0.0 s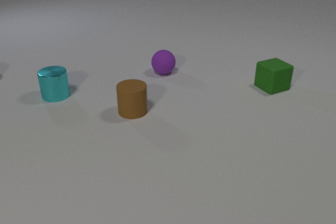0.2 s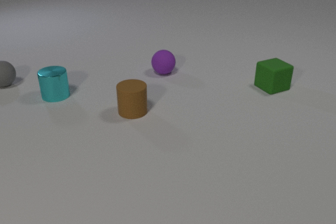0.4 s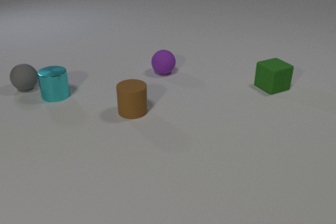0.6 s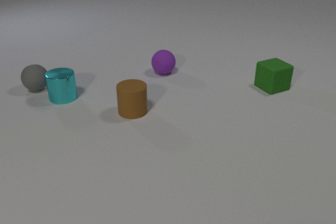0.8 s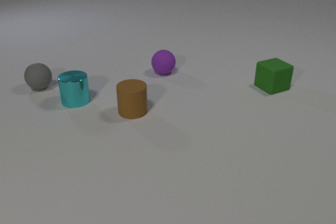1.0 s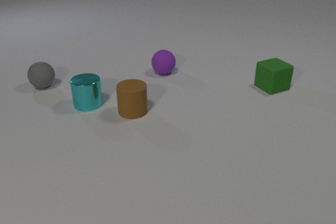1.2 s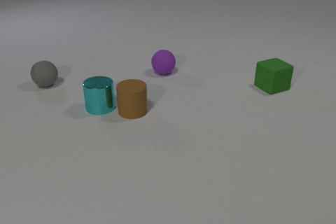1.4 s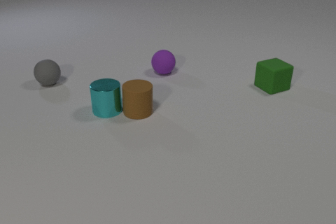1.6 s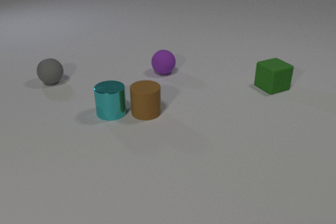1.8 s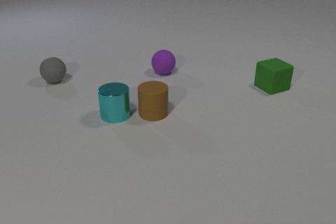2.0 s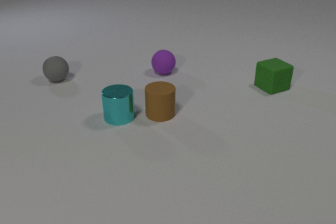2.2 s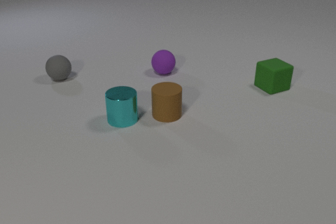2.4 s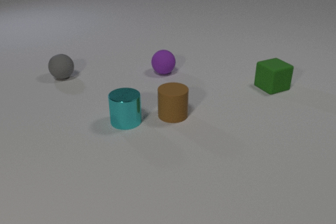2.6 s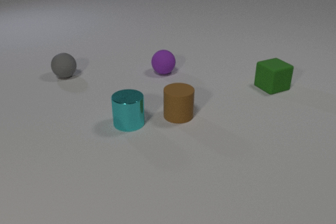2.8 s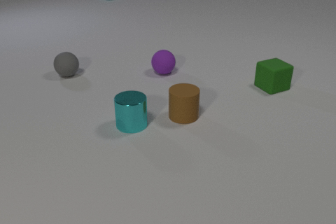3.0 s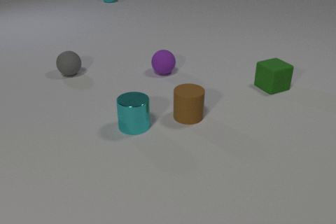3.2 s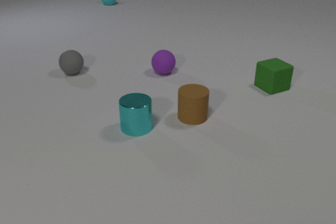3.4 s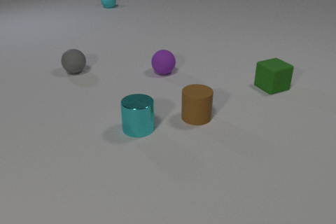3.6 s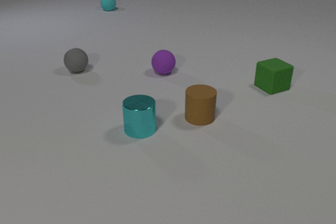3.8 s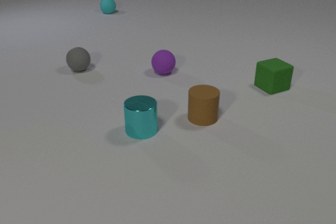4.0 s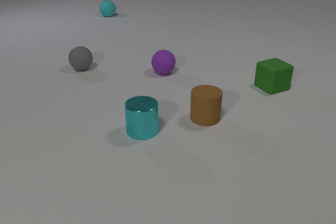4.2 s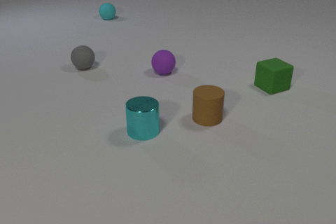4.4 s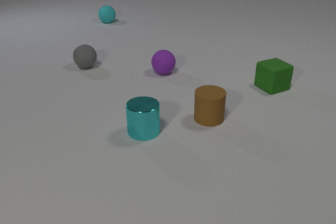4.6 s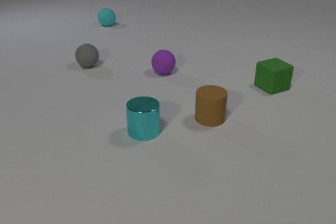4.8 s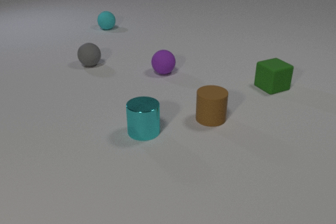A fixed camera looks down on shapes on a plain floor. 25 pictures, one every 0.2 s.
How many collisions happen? 2.
Are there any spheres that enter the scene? yes.
How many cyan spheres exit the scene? 0.
0.0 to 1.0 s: The gray rubber sphere comes in at the left edge, rolls to the right and toward the camera. The cyan metal cylinder slides to the right and toward the camera. The gray rubber sphere and the cyan metal cylinder collide.
1.0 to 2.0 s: The gray rubber sphere rolls to the right and away from the camera. The cyan metal cylinder slides toward the camera and to the right. The brown rubber cylinder slides to the right. The cyan metal cylinder and the brown rubber cylinder collide.
2.0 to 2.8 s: The gray rubber sphere rolls to the right and away from the camera. The cyan metal cylinder slides toward the camera and to the right. The brown rubber cylinder slides to the right. The cyan rubber sphere comes in at the top edge.
2.8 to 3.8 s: The gray rubber sphere rolls to the right and away from the camera. The cyan metal cylinder slides toward the camera and to the right. The brown rubber cylinder slides to the right. The cyan rubber sphere rolls toward the camera.
3.8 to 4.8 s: The gray rubber sphere rolls to the right and away from the camera. The brown rubber cylinder slides to the right. The cyan rubber sphere rolls toward the camera.
